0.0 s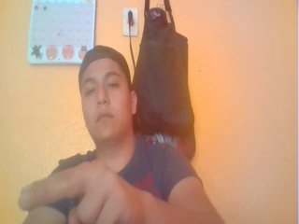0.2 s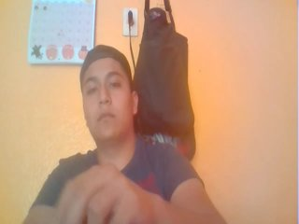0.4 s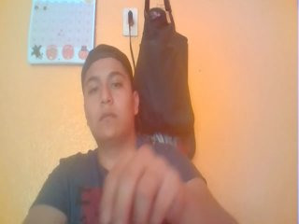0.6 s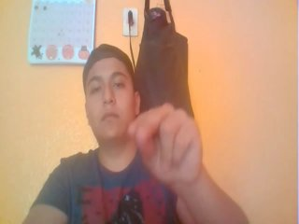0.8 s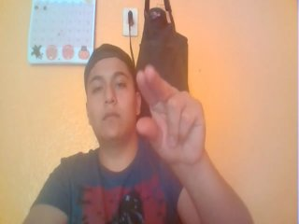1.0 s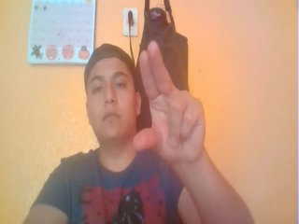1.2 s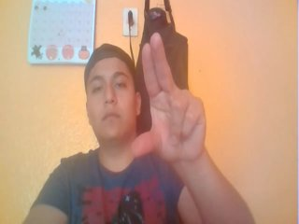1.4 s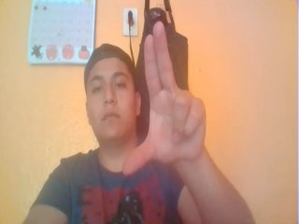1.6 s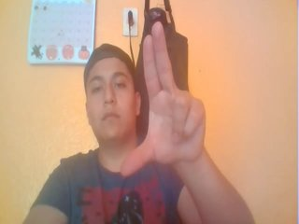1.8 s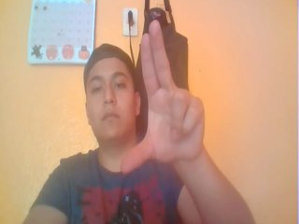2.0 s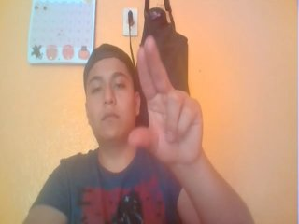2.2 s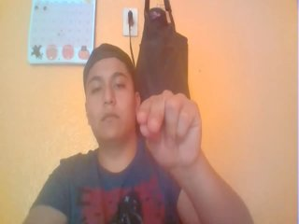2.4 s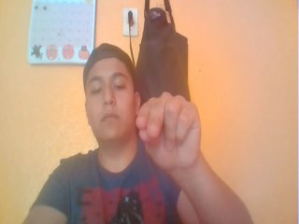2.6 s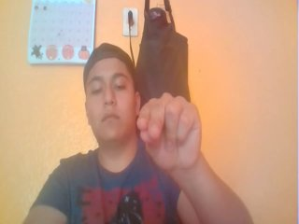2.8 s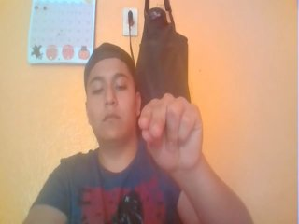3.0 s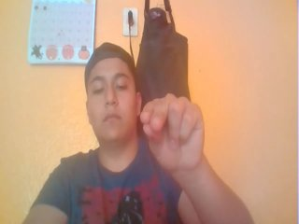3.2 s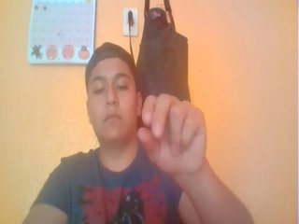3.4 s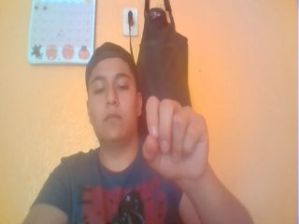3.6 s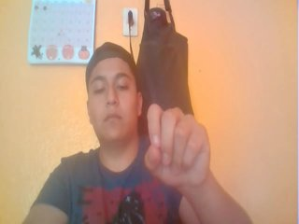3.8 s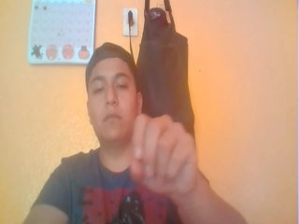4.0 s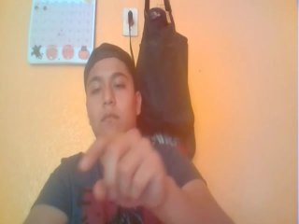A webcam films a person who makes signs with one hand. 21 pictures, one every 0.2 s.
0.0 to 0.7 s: Non-gesture.
0.8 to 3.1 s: Zoom out.
3.2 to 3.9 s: Non-gesture.
